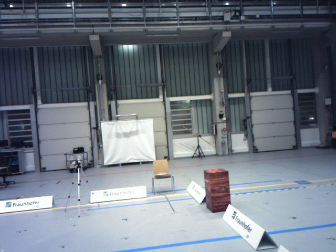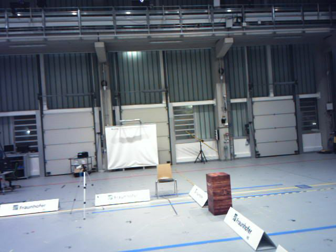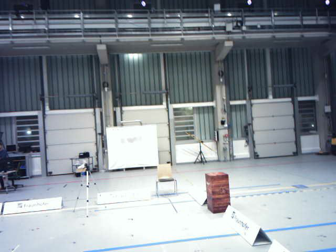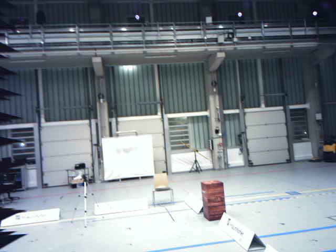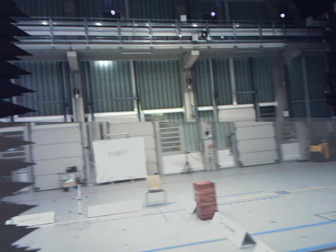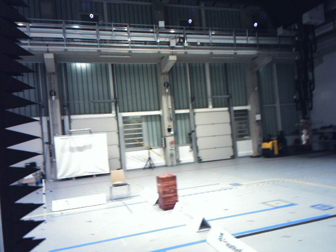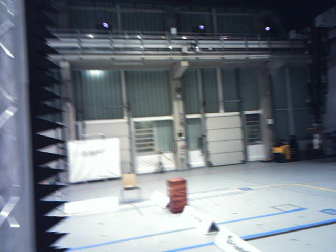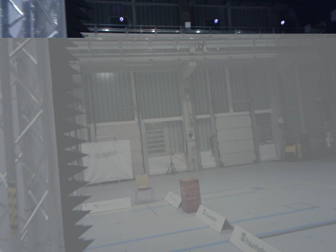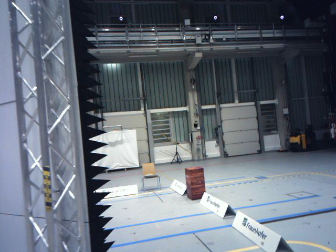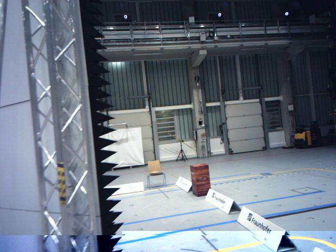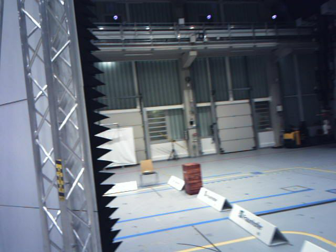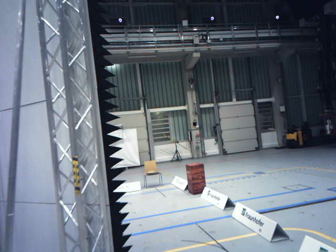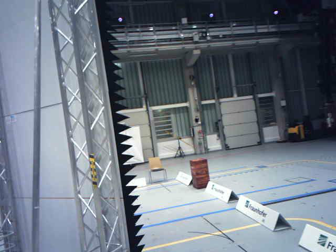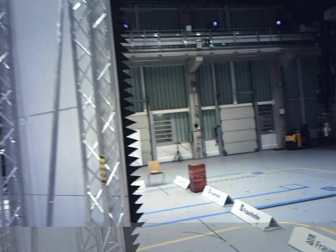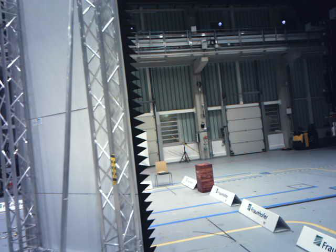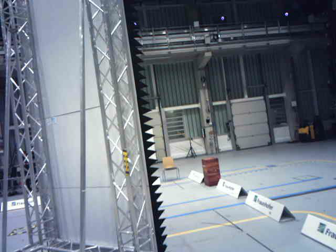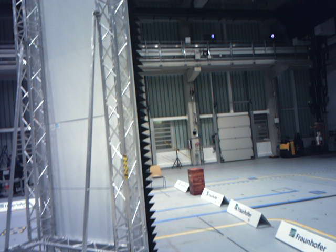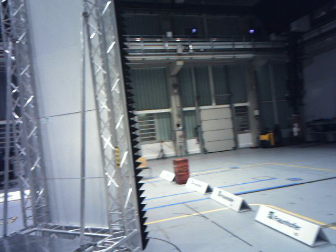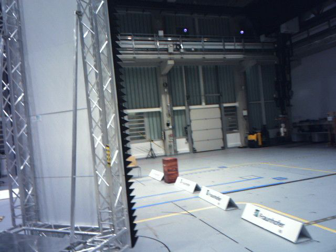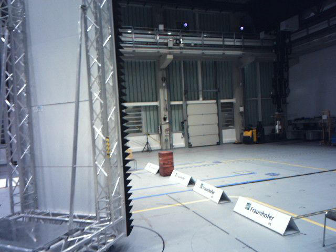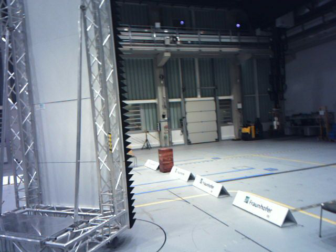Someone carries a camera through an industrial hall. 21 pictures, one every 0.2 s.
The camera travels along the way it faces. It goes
backward.
0.0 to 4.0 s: The camera pans to its right, which is clockwise from overhead, by about 10 degrees. It travels backward, about 3.8 m, so what stands in front gets smaller.
The film runs backward here.
